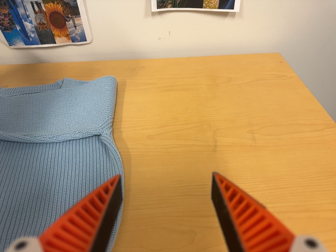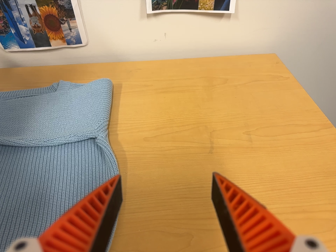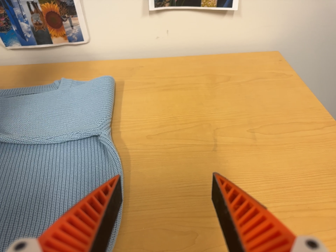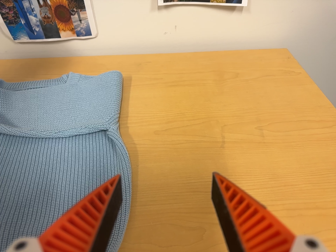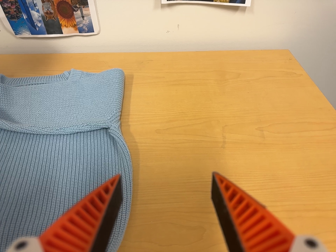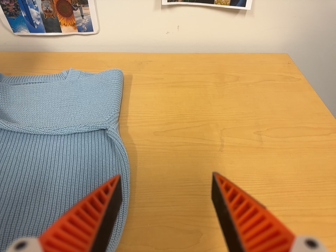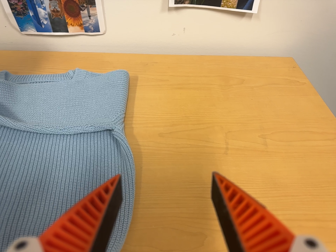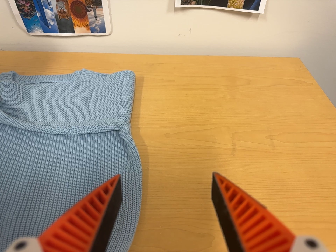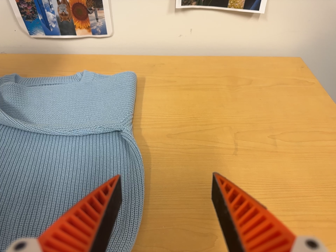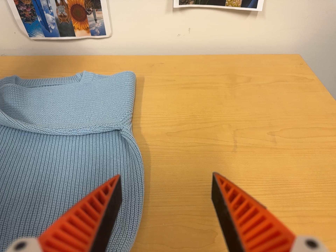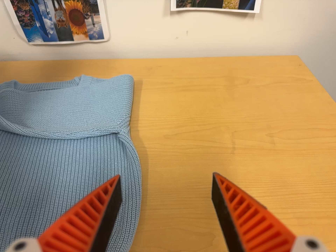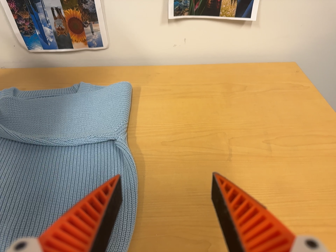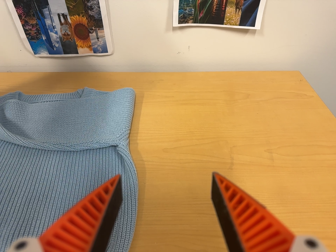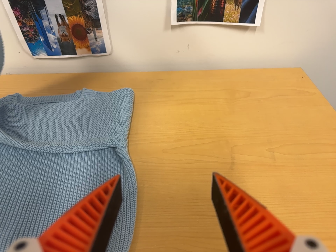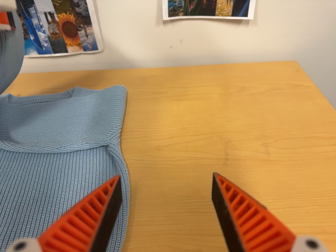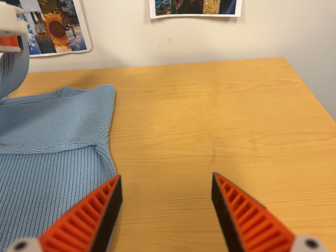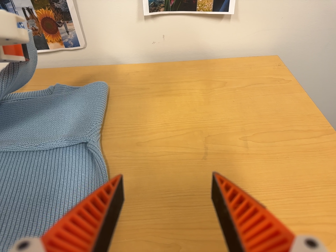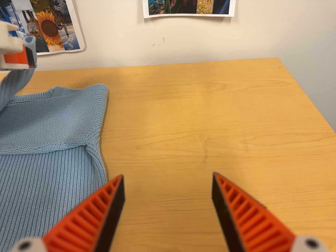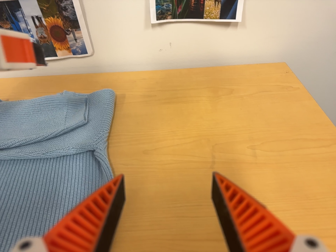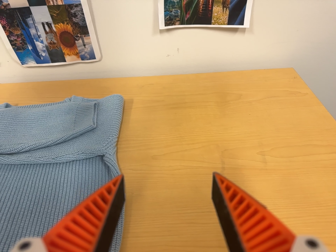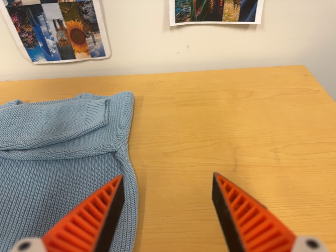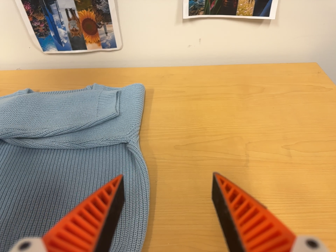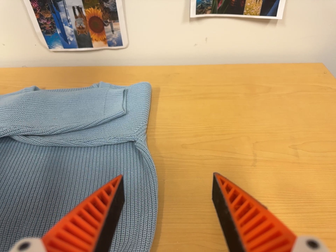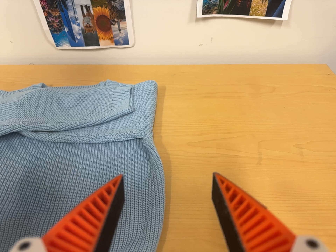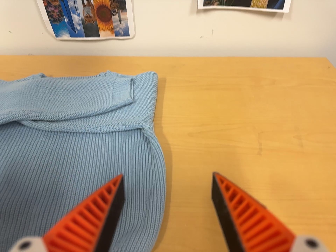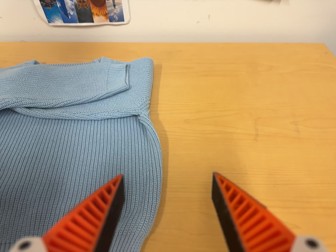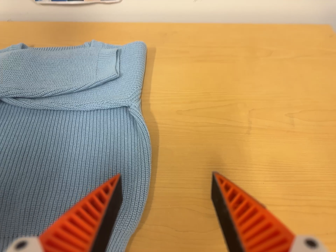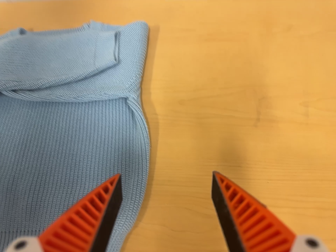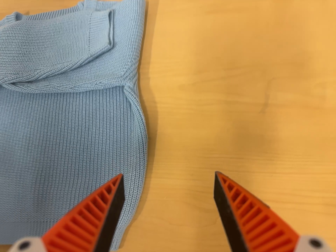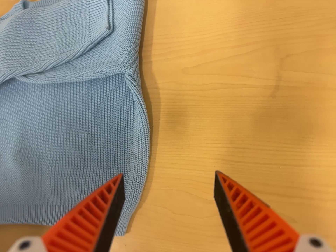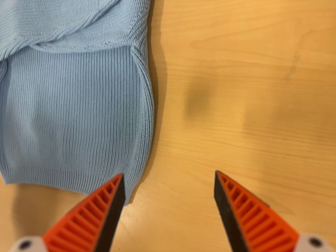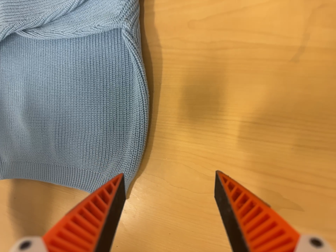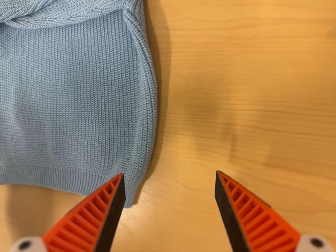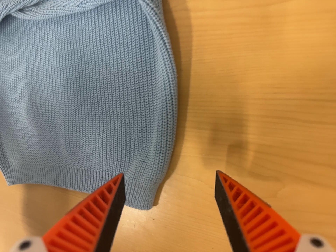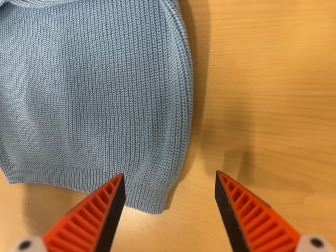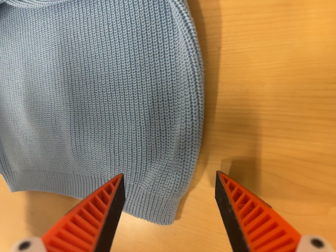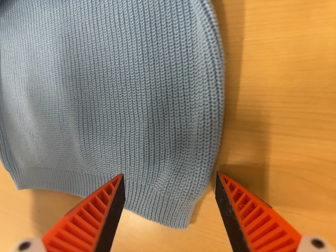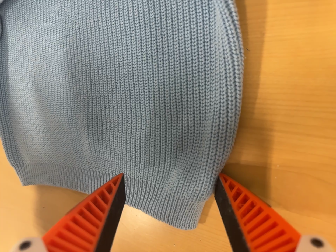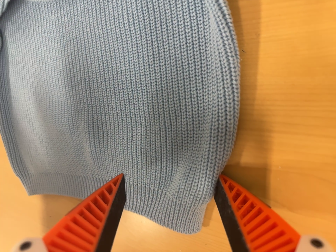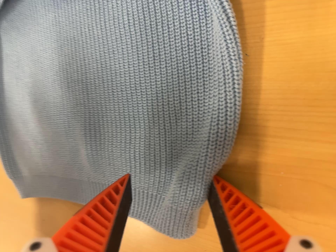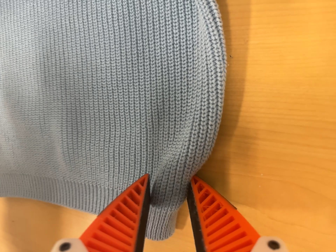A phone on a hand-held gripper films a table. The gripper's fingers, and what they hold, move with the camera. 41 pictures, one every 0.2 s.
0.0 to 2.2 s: The camera shifts only a little, or ends up much as it began.
2.2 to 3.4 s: The camera travels to its right, about 5 cm, so close, fixed things drift to the left.
3.4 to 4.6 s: The camera travels to its left, about 8 cm, so close, fixed things drift to the right.
4.6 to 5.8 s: The camera pans to its left by about 20 degrees. It travels to its right, toward the top of its view and forward, about 22 cm. Its aim tips toward the bottom of its view by about 35 degrees.
5.8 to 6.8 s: The camera pans to its left by about 10 degrees. It travels forward, about 12 cm, so what stands in front looms larger. Its aim tips toward the bottom of its view by about 15 degrees, and the scene shifts upward.
6.8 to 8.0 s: The camera travels forward, about 6 cm, so what stands in front looms larger.
The film runs forward here.
